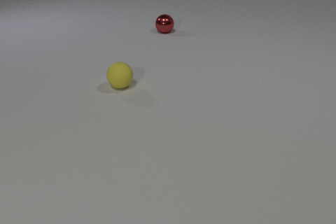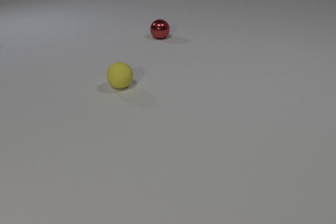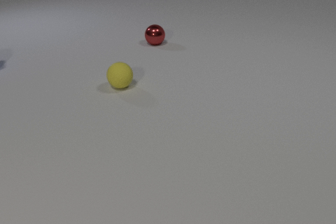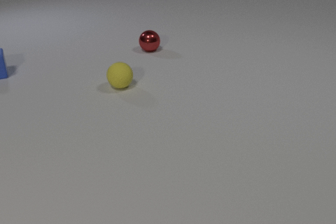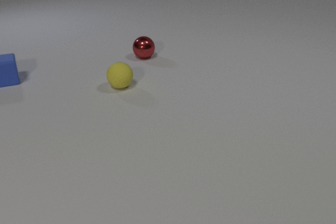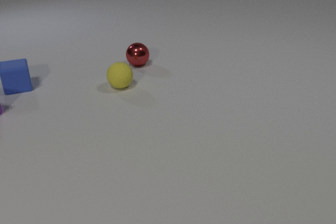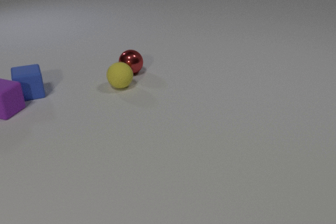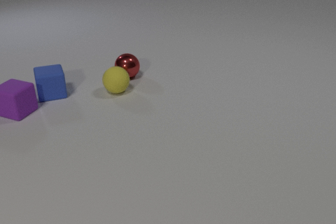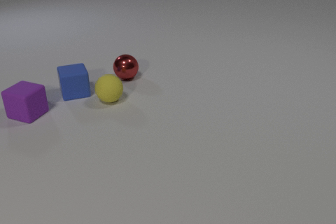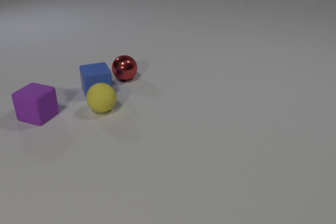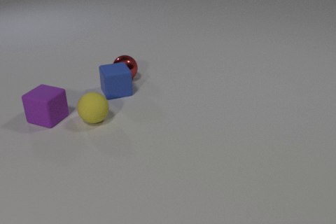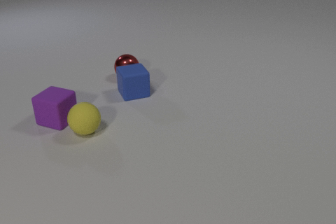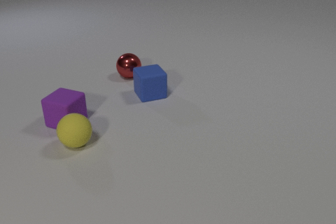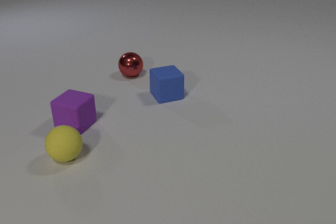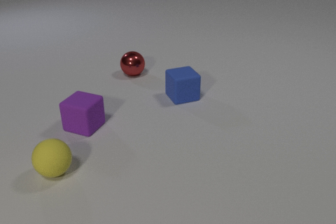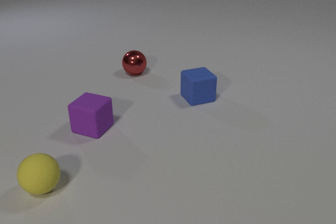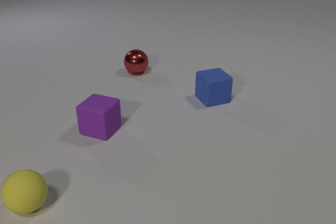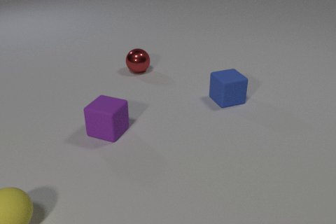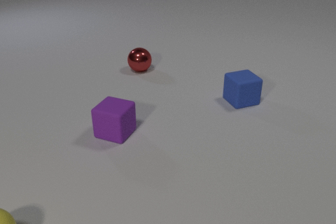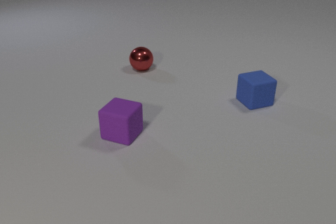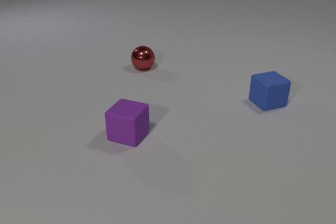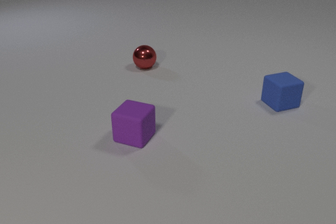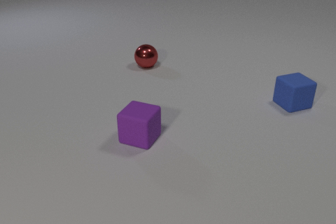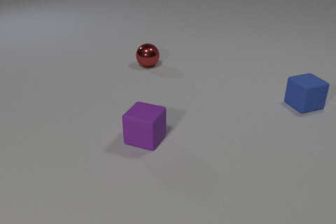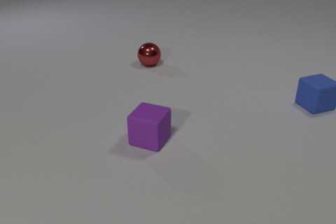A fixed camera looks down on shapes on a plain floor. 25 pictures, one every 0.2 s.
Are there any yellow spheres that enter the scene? no.
Are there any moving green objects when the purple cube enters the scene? no.
What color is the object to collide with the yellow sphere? red.
0.0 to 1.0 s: The red metal sphere rolls toward the camera. The blue rubber cube comes in at the left edge, slides toward the camera and to the right.
1.0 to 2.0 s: The red metal sphere rolls toward the camera. The yellow rubber sphere rolls toward the camera. The purple rubber cube slides to the right and toward the camera. The blue rubber cube slides to the right. The purple rubber cube and the blue rubber cube collide. The red metal sphere and the yellow rubber sphere collide. The red metal sphere and the blue rubber cube collide.
2.0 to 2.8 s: The red metal sphere rolls away from the camera and to the right. The yellow rubber sphere rolls toward the camera and to the left. The purple rubber cube slides to the right and toward the camera. The blue rubber cube slides to the right.
2.8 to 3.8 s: The red metal sphere rolls away from the camera and to the right. The yellow rubber sphere rolls toward the camera and to the left, leaves at the bottom edge. The purple rubber cube slides to the right and toward the camera. The blue rubber cube slides to the right.
3.8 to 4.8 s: The red metal sphere rolls away from the camera and to the right. The purple rubber cube slides to the right and toward the camera. The blue rubber cube slides to the right.
